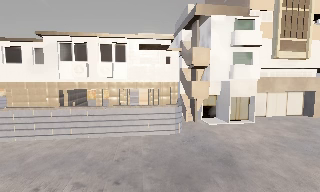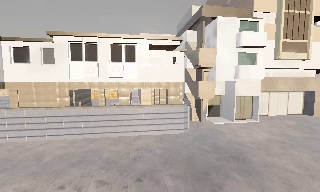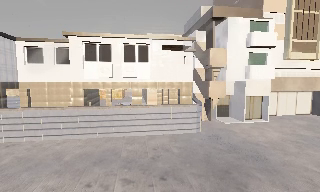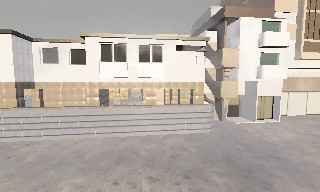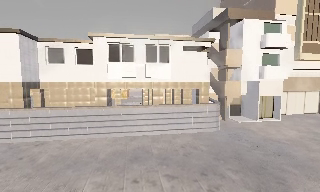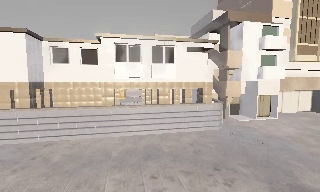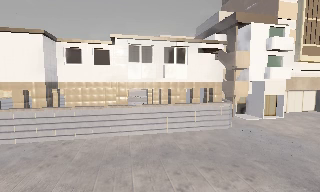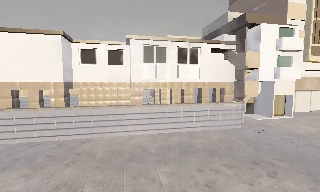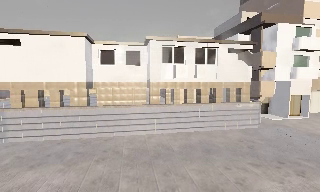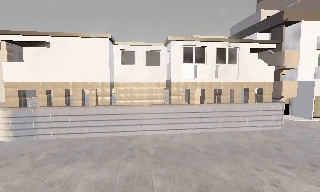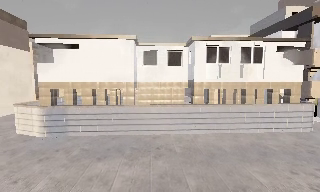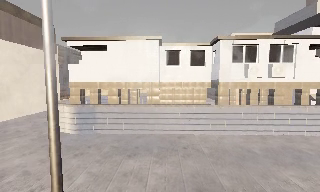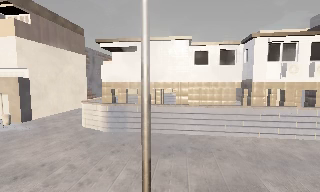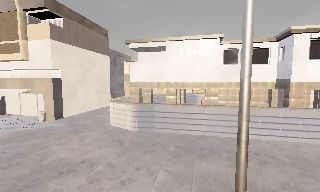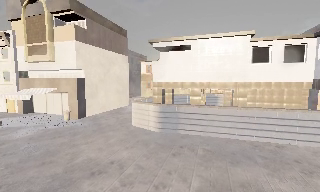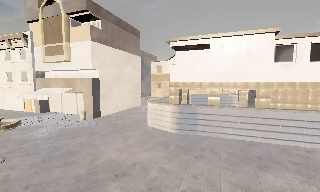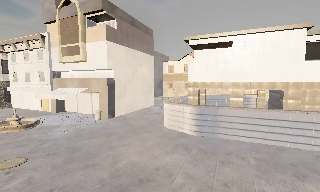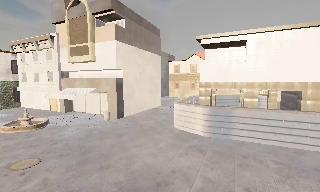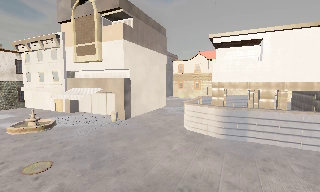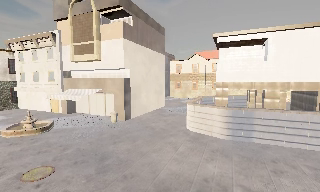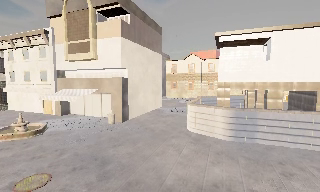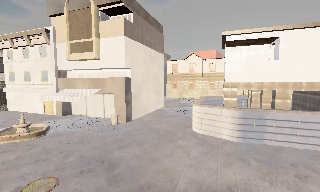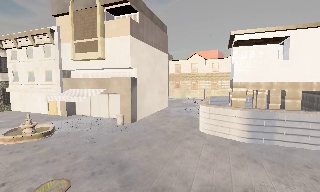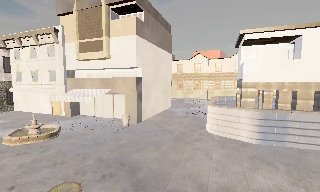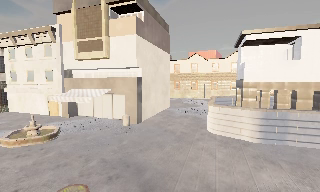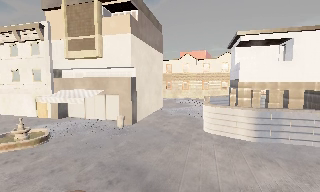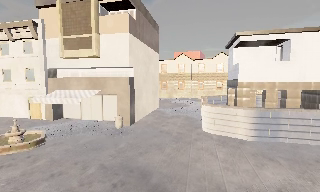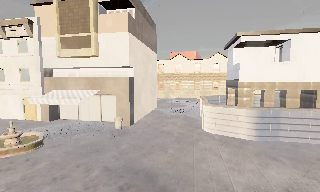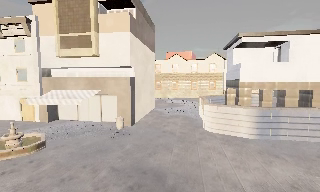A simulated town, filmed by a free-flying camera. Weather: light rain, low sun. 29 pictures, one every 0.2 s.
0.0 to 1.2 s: The camera travels to its left, about 5 m, so close, fixed things drift to the right.
1.2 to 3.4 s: The camera swings to its left by about 40 degrees, and the scene slides to the right. It travels to its left, about 9 m, so close, fixed things drift to the right.
3.4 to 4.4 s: The camera travels to its left and forward, about 2.5 m, so close, fixed things drift to the right.
4.4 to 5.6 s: The camera pans to its right, which is clockwise from overhead, by about 10 degrees. It travels to its left, about 2.5 m.
The film runs forward here.
